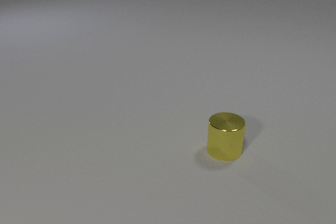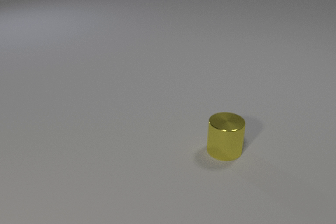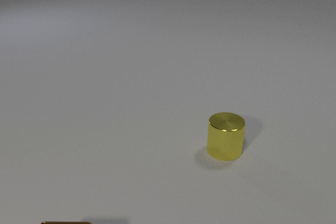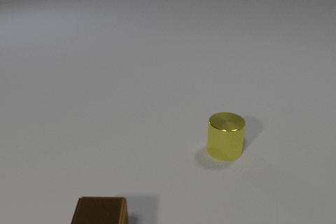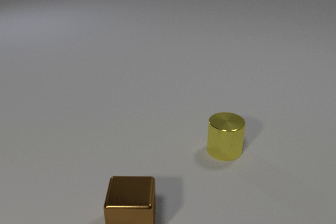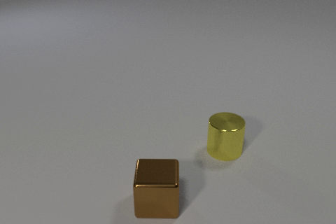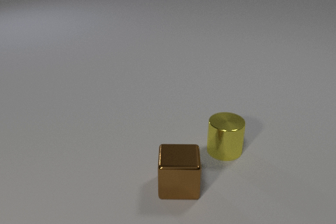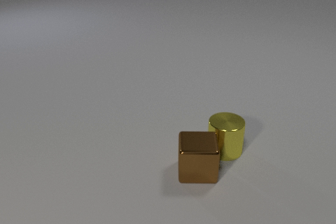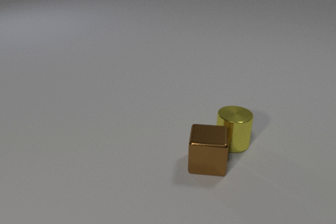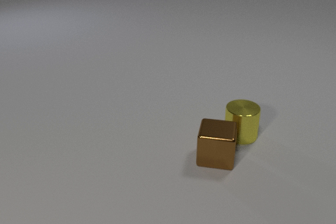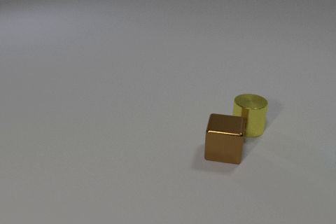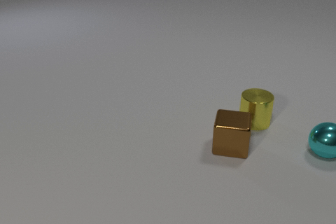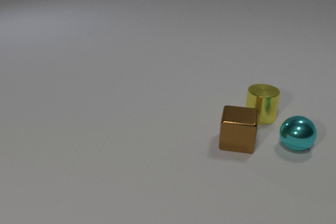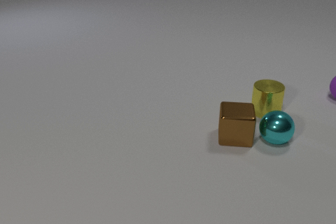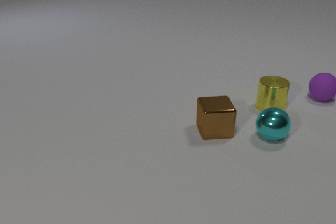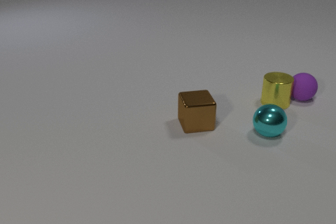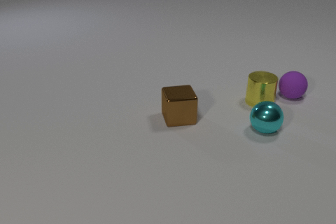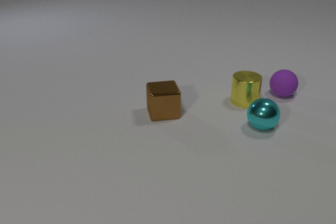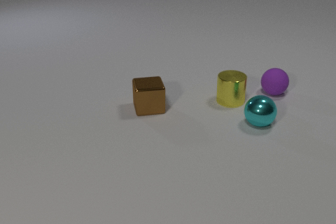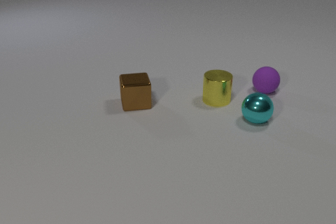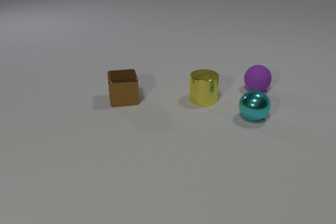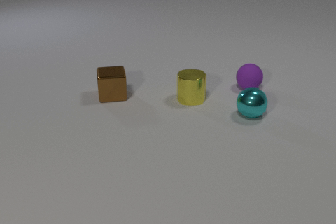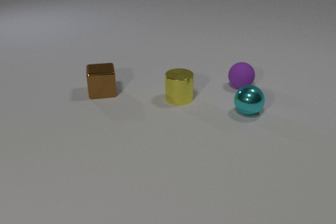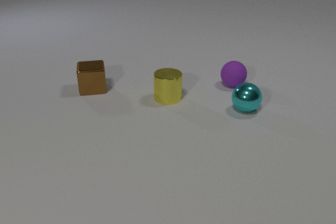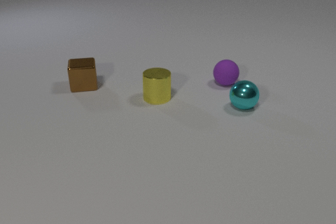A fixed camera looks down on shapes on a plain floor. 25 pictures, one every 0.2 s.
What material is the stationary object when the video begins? metal.
What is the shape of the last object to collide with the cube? sphere.
How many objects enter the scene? 3.
0.0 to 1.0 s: The brown metal cube comes in at the bottom edge, slides to the right and away from the camera.
1.0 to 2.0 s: The brown metal cube slides away from the camera and to the right. The yellow metal cylinder slides away from the camera and to the right. The brown metal cube and the yellow metal cylinder collide.
2.0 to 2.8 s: The brown metal cube slides away from the camera, spins counterclockwise seen from above by about 15 degrees, its near face sliding to the right. The yellow metal cylinder slides away from the camera and to the right. The cyan metal sphere comes in at the right edge, rolls to the left. The purple rubber sphere comes in at the right edge, rolls to the left and toward the camera. The brown metal cube and the cyan metal sphere collide.
2.8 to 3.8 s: The brown metal cube slides to the left and away from the camera. The yellow metal cylinder slides to the left. The cyan metal sphere rolls away from the camera and to the left. The purple rubber sphere rolls to the left. The yellow metal cylinder and the purple rubber sphere collide.
3.8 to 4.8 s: The brown metal cube slides to the left and away from the camera. The yellow metal cylinder slides to the left. The cyan metal sphere rolls away from the camera and to the left. The purple rubber sphere rolls to the left.
